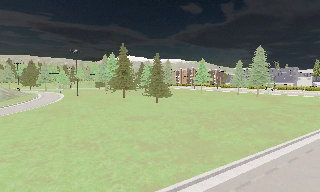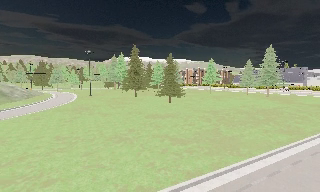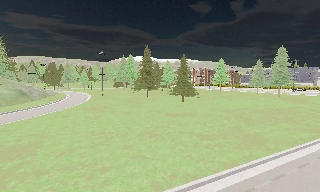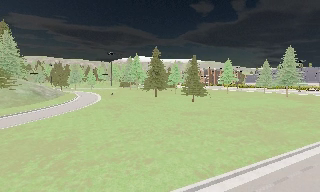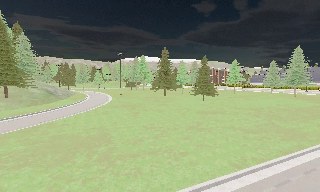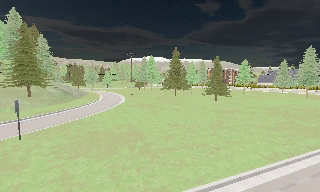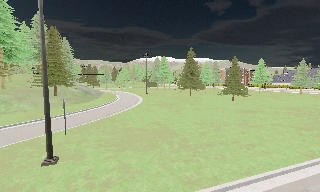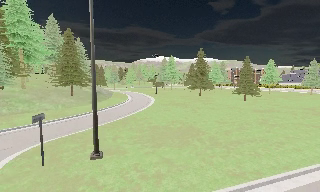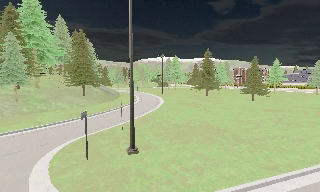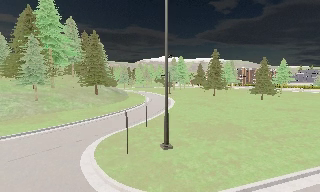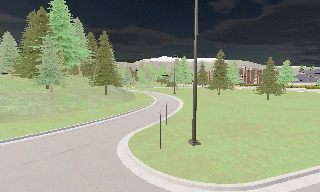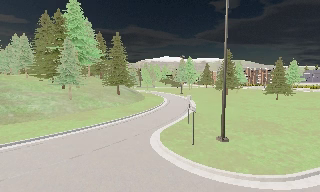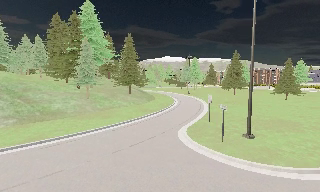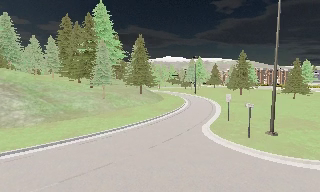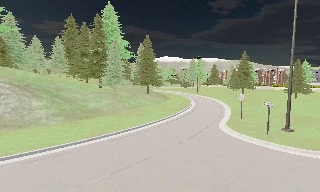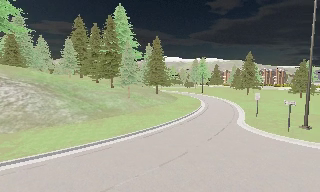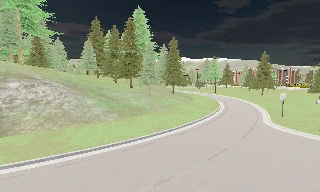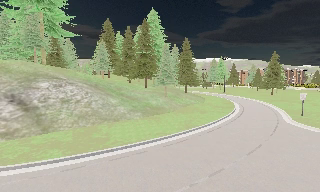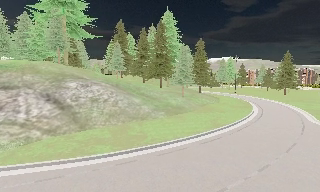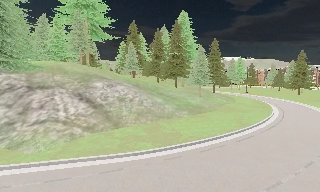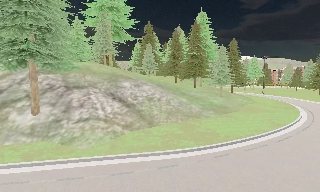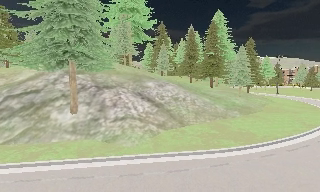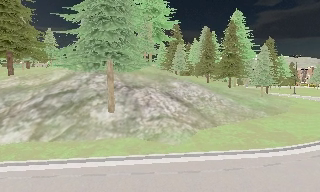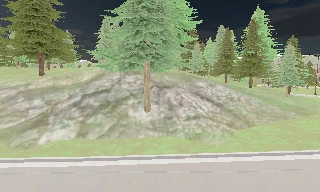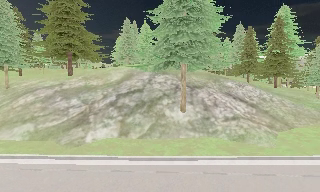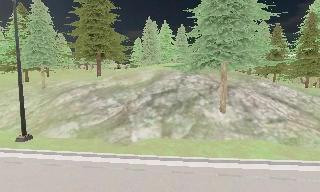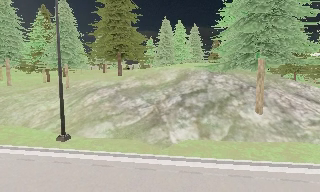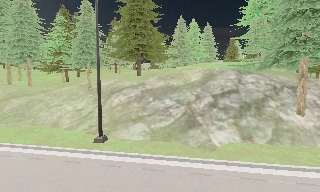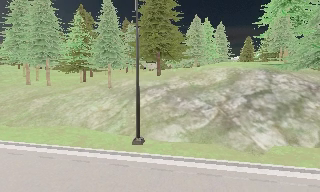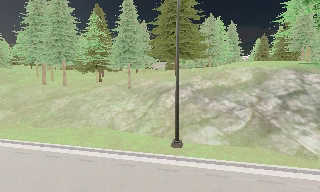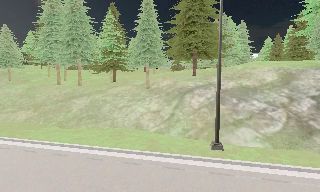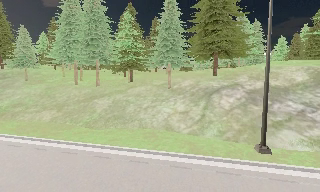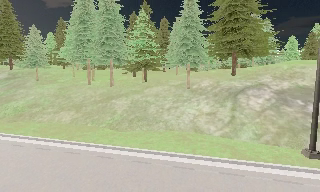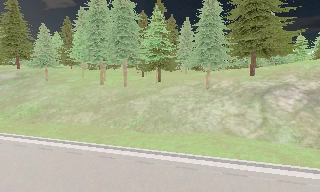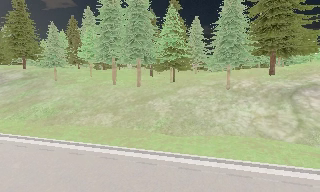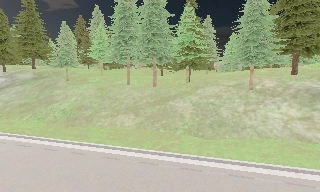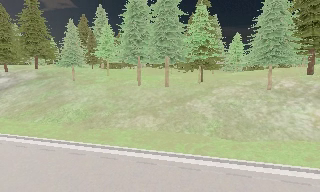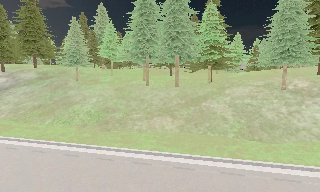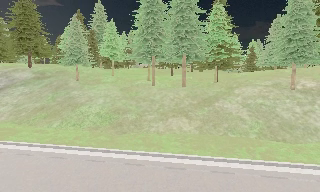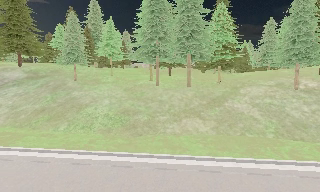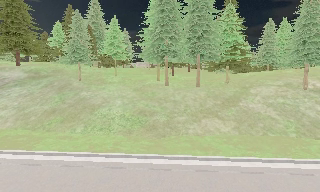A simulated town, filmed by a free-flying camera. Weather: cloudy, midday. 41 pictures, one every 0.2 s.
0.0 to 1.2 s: The camera travels to its left and backward, about 11 m, so close, fixed things drift to the right.
1.2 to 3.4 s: The camera travels to its left, about 20 m, so close, fixed things drift to the right.
3.4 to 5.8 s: The scene slides to the right, as the camera pans about 25 degrees to its left. It travels to its left, about 25 m, so close, fixed things drift to the right.
5.8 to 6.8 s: The camera travels to its left, about 11 m, so close, fixed things drift to the right.
6.8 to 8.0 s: The camera pans to its right, which is clockwise from overhead, by about 10 degrees. It travels to its left, about 12 m, so close, fixed things drift to the right.
The film runs backward here.
